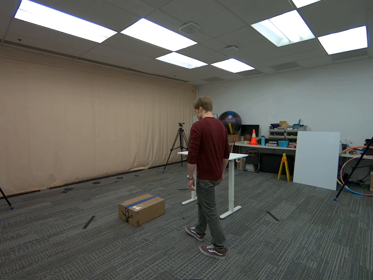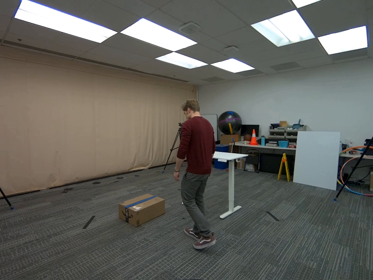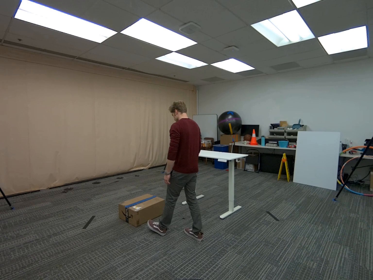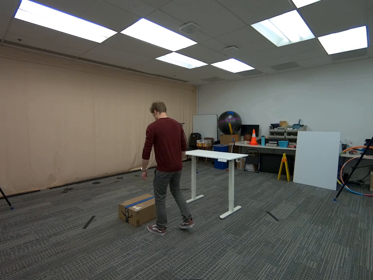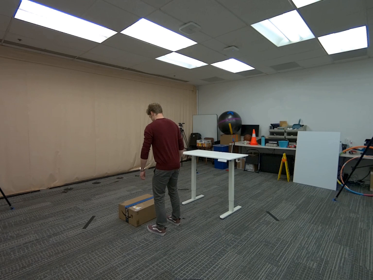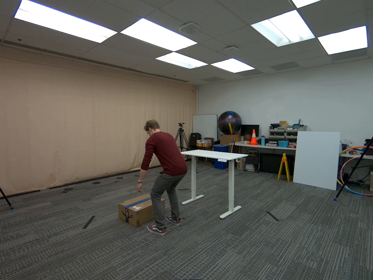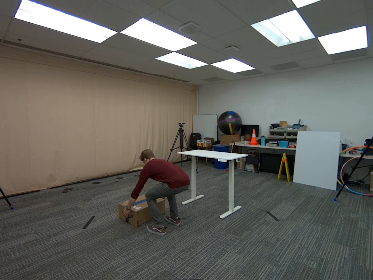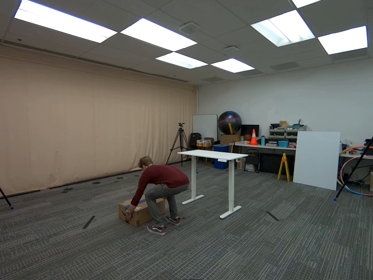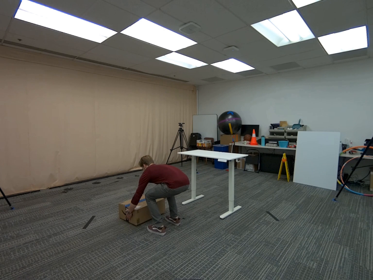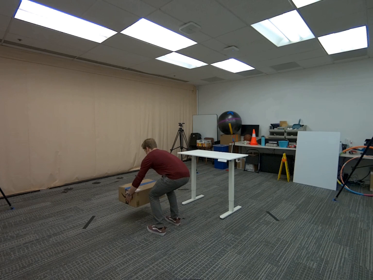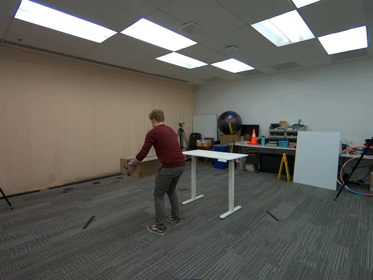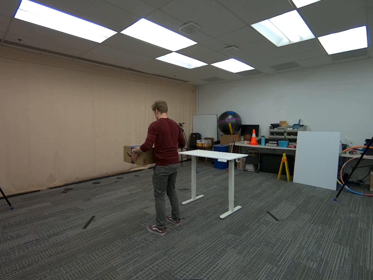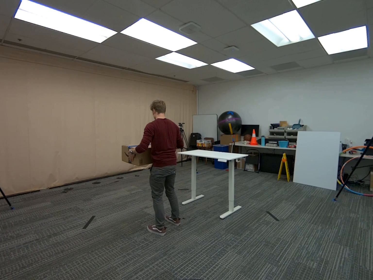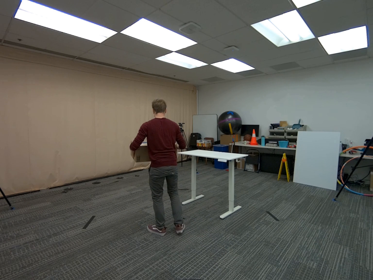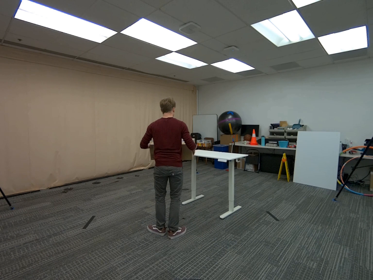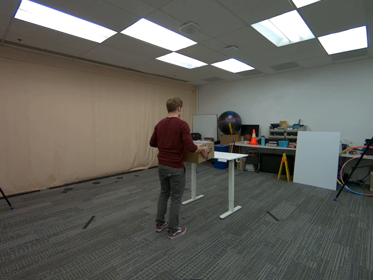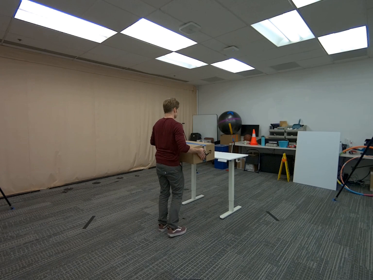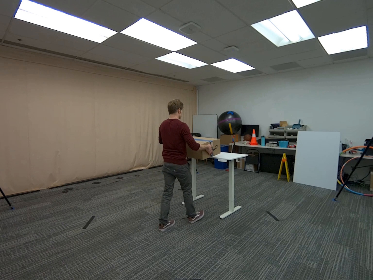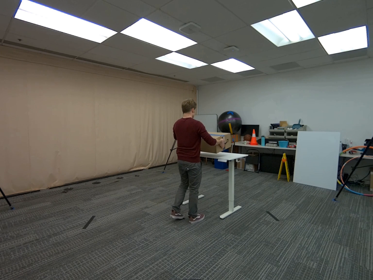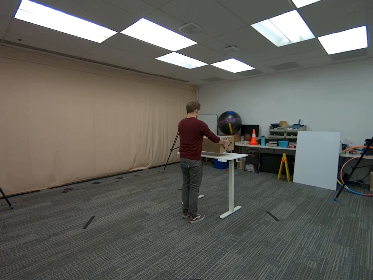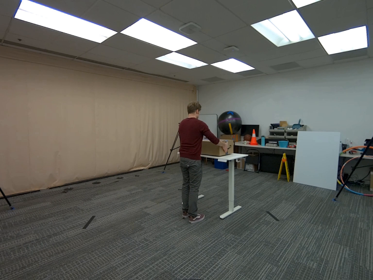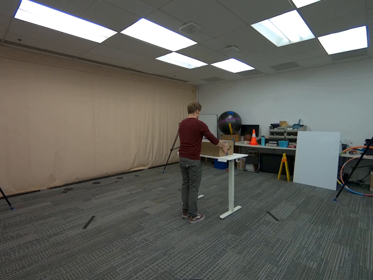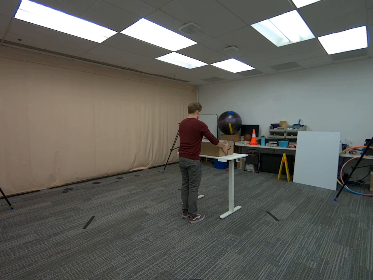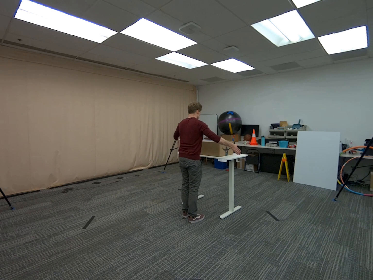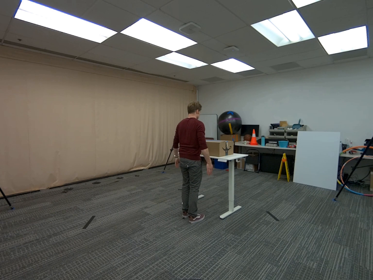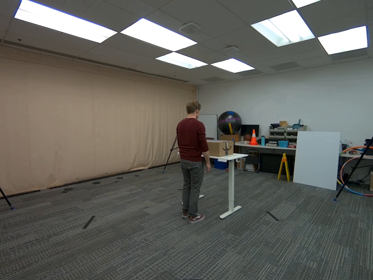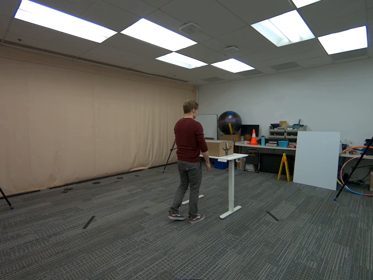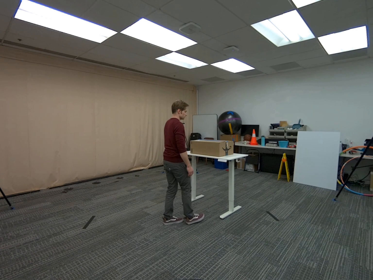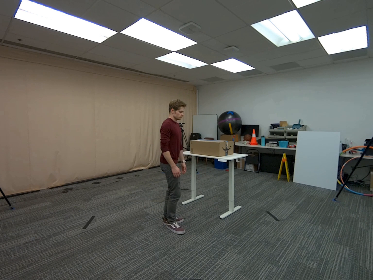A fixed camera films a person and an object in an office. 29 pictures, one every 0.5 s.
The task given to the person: Pick up the big brown cardboard box from the ground and place it on top of the white desk.
